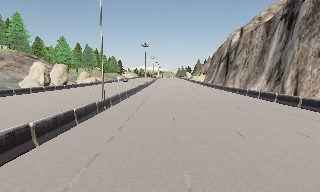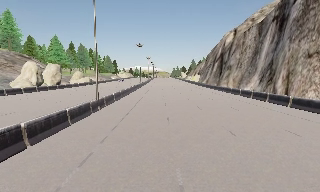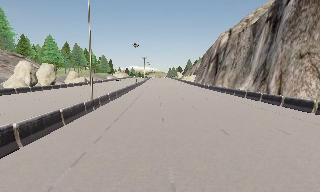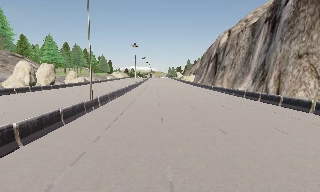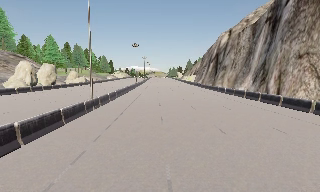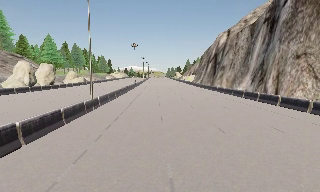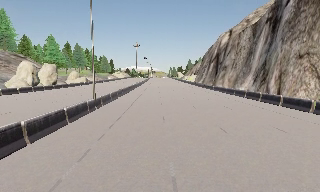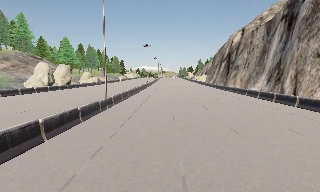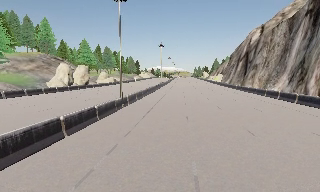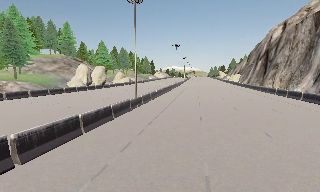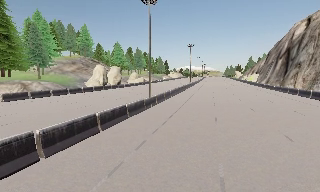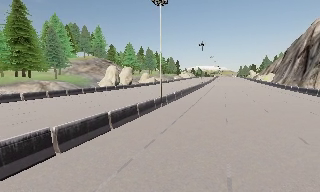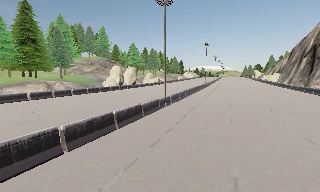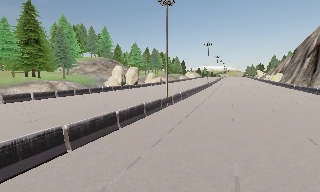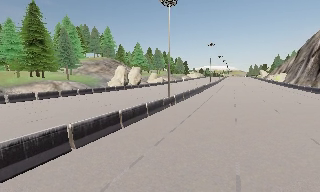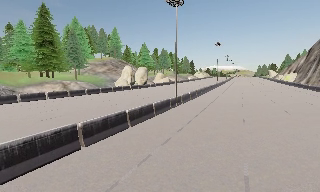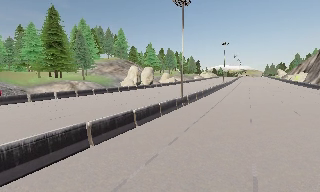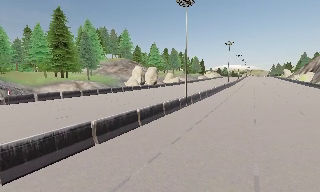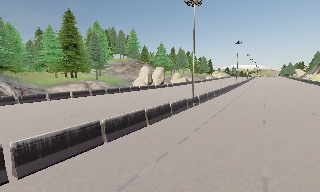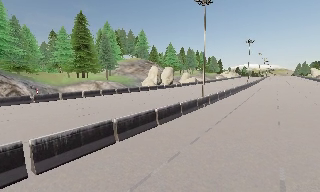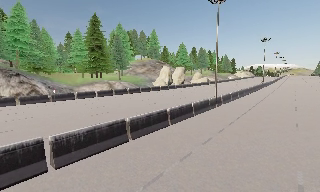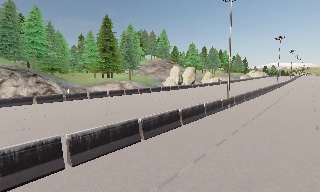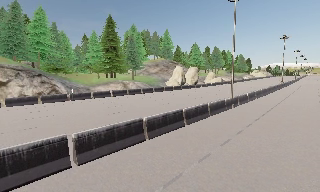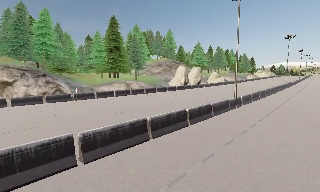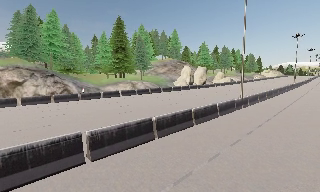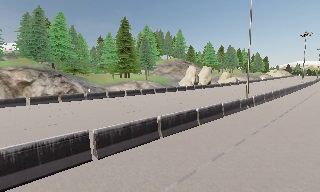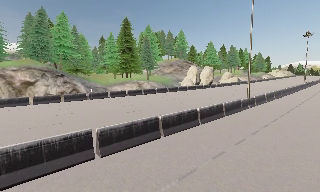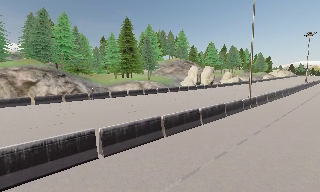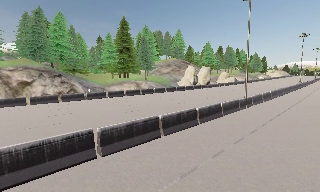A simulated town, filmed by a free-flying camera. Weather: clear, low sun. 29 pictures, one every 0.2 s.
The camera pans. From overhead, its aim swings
counterclockwise.
The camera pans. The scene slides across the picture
to the right.
0.0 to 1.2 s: The camera shifts only a little, or ends up much as it began.
1.2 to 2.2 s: The camera pans to its left, which is counterclockwise from overhead, by about 25 degrees.
2.2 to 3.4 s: The camera shifts only a little, or ends up much as it began.
3.4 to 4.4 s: The camera swings to its left by about 15 degrees, and the scene slides to the right.
4.4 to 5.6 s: The camera shifts only a little, or ends up much as it began.
The film runs backward here.
